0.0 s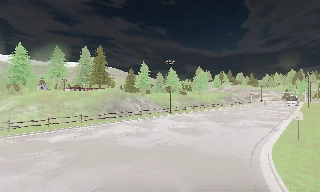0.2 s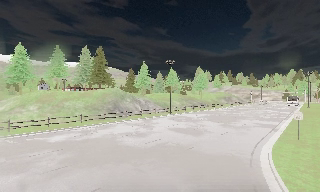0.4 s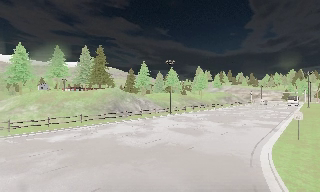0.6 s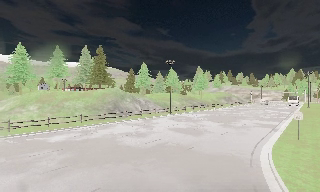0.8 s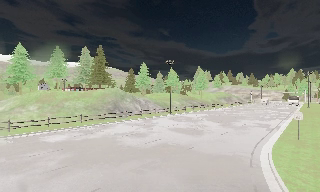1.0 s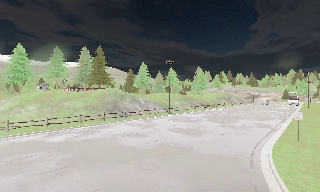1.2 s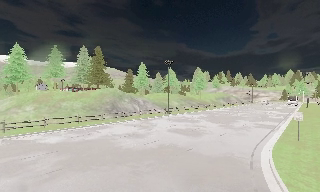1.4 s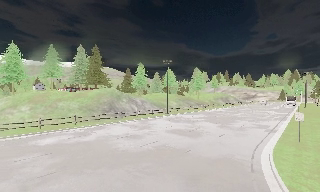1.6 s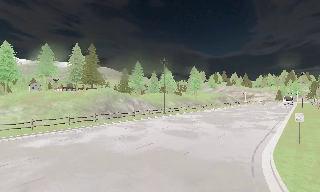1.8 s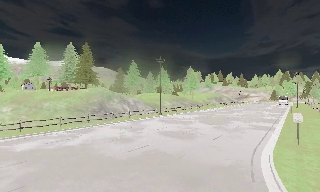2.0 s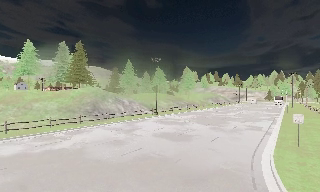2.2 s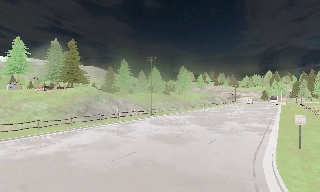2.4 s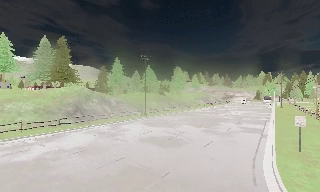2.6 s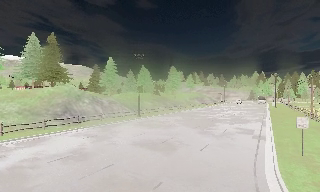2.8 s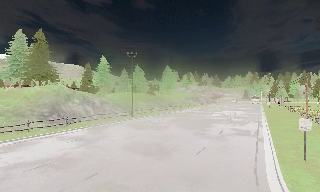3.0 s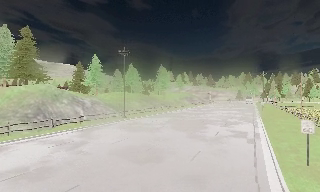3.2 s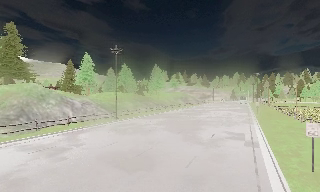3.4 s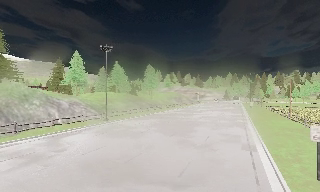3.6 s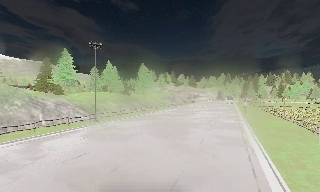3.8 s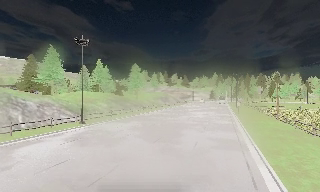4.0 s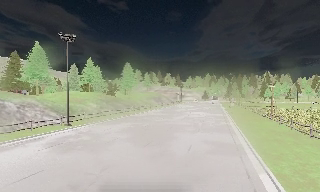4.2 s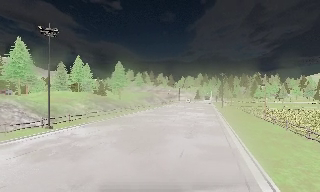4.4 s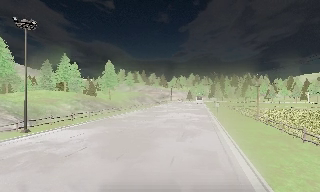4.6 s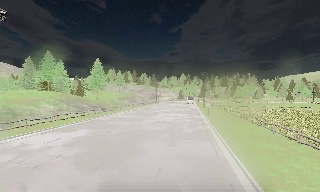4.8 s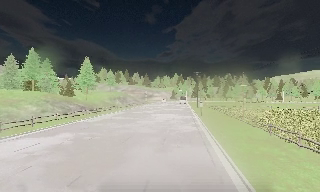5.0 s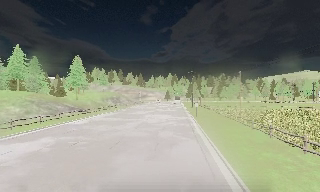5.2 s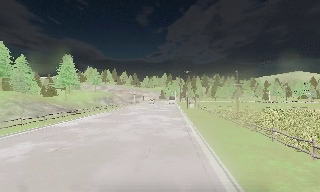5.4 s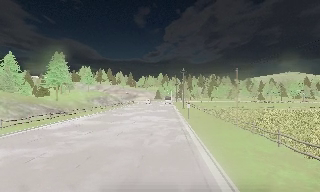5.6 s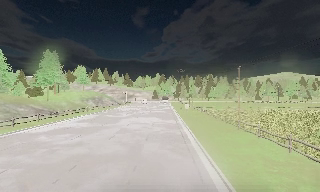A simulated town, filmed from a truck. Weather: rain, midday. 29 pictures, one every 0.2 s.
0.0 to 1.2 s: The camera shifts only a little, or ends up much as it began.
1.2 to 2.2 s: The camera travels forward, about 3 m, so what stands in front looms larger. It gains speed.
2.2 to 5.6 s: The camera swings to its right by about 35 degrees, and the scene slides to the left. It travels forward, about 20 m.
The film runs forward here.
